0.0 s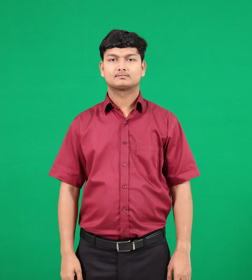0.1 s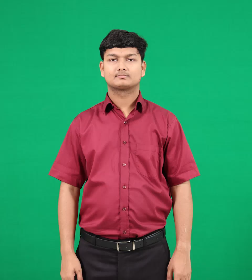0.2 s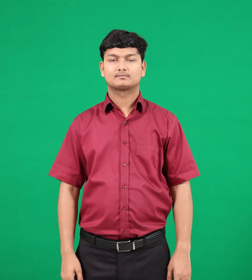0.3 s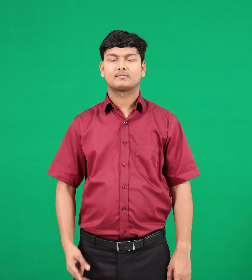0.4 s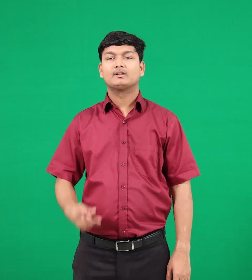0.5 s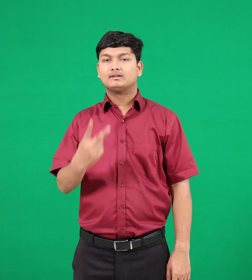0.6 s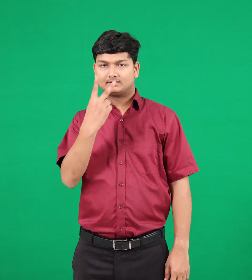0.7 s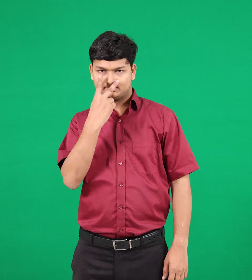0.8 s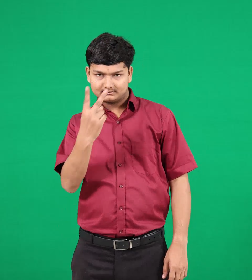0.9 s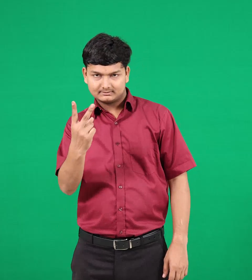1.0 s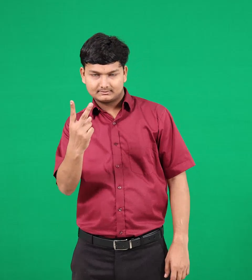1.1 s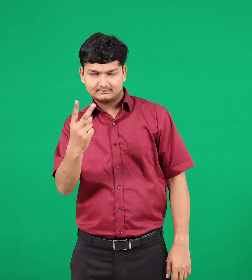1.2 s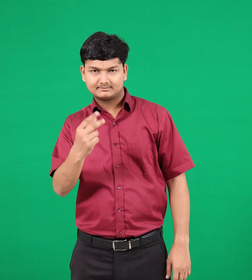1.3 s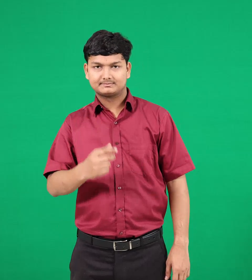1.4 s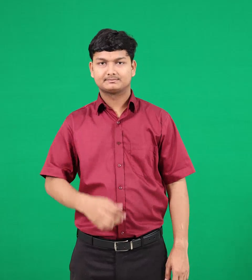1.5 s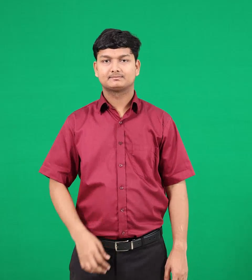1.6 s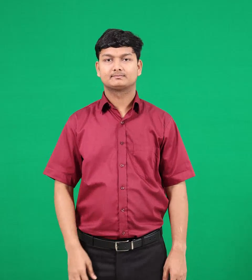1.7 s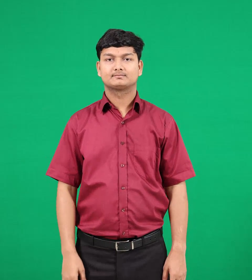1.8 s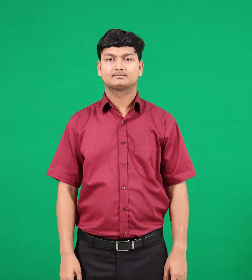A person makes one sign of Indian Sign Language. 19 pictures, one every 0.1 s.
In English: see
